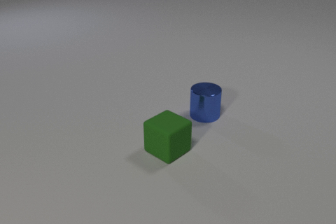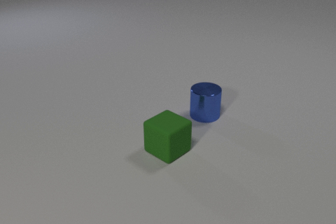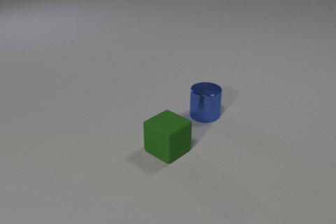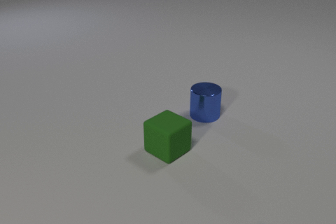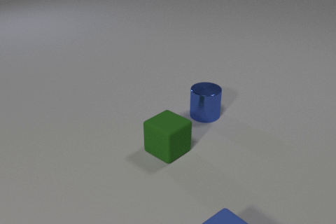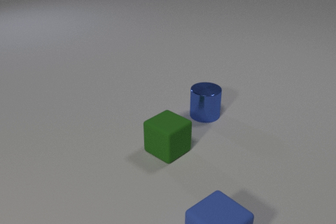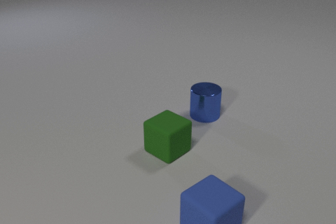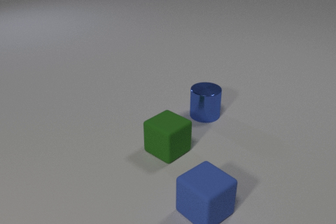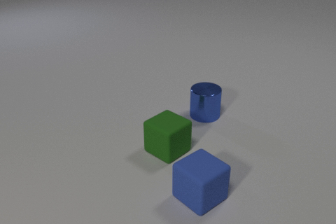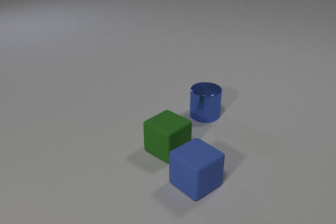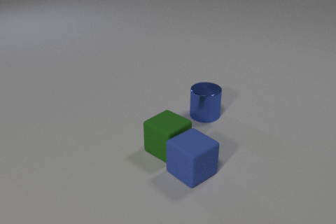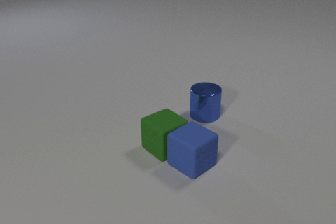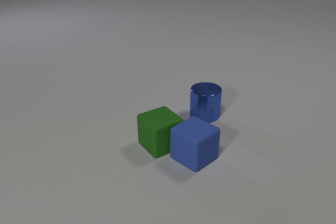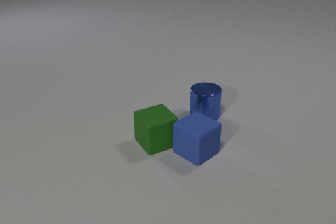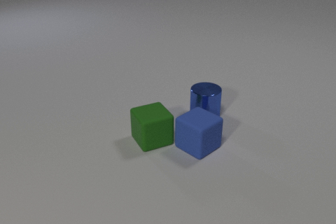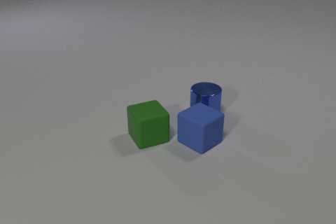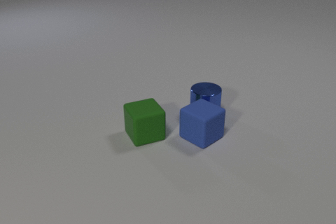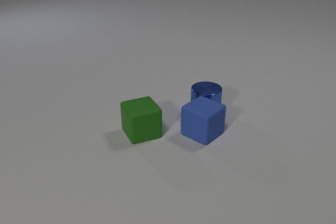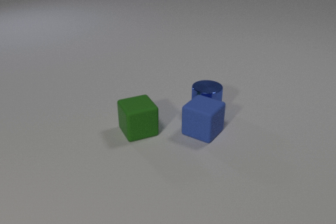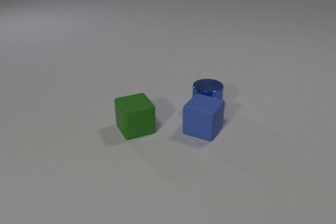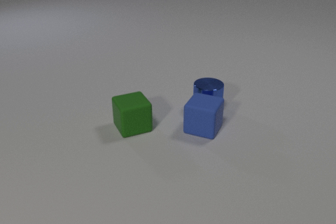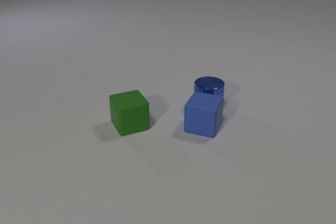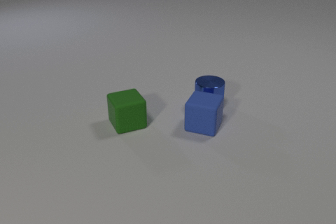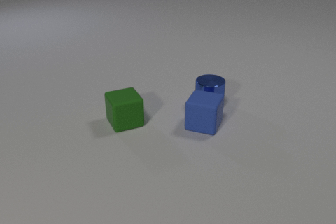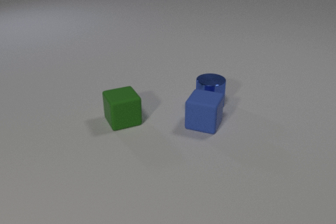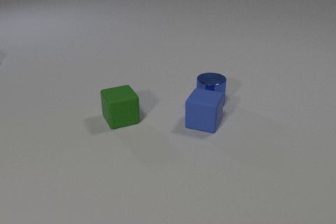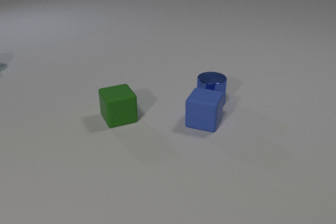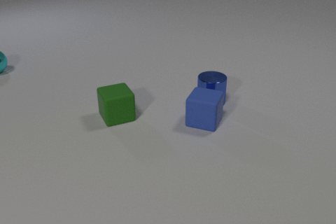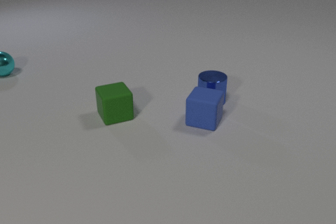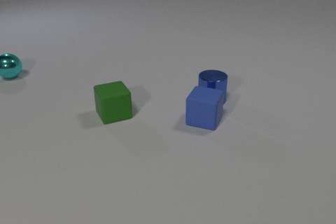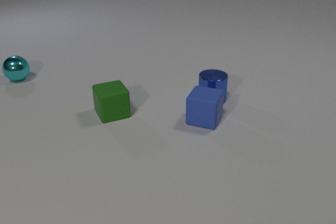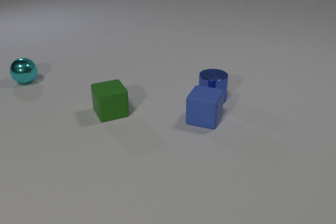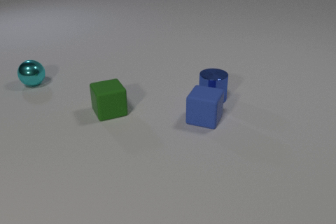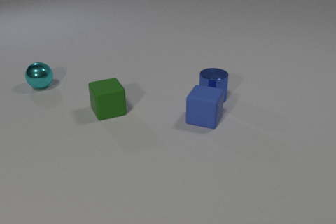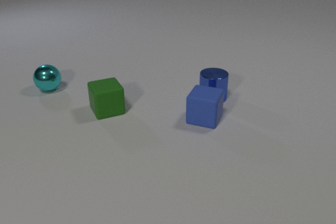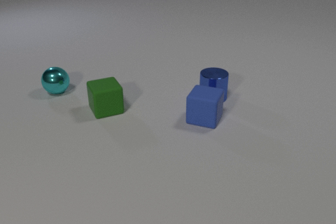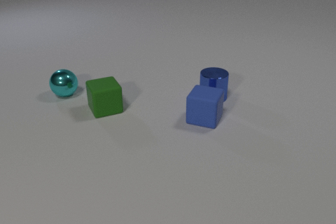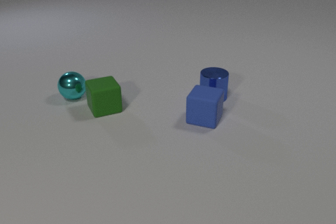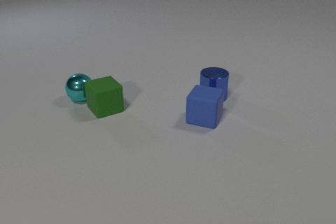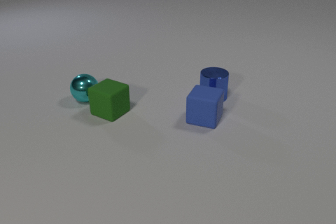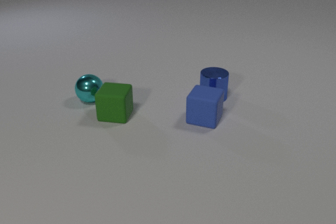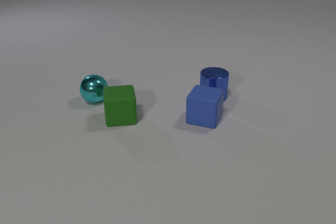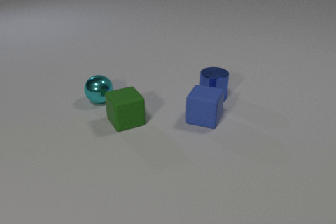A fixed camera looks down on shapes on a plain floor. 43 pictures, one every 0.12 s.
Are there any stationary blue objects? no.
Are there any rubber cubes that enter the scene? yes.
What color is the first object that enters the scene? blue.
0.00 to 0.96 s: The blue rubber cube comes in at the bottom edge, slides away from the camera.
0.96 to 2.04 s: The blue rubber cube slides away from the camera. The green rubber cube slides away from the camera and to the left, spins so that its near face slides to the left, clockwise seen from above. The blue rubber cube and the green rubber cube collide. The blue rubber cube and the blue metal cylinder collide.
2.04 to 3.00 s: The blue rubber cube slides away from the camera, spins so that its near face slides to the right, counterclockwise seen from above. The green rubber cube slides away from the camera and to the left. The blue metal cylinder slides away from the camera.
3.00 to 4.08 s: The blue rubber cube slides away from the camera. The green rubber cube slides away from the camera and to the left. The cyan metal sphere comes in at the left edge, rolls toward the camera and to the right. The blue metal cylinder slides away from the camera.
4.08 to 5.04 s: The green rubber cube slides toward the camera and to the right, spins counterclockwise seen from above by about 90 degrees, its near face sliding to the right. The cyan metal sphere rolls to the right and toward the camera. The green rubber cube and the cyan metal sphere collide.
